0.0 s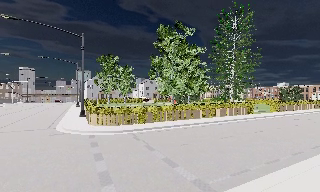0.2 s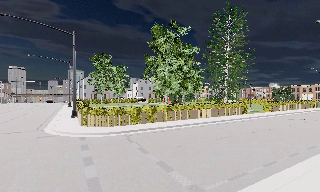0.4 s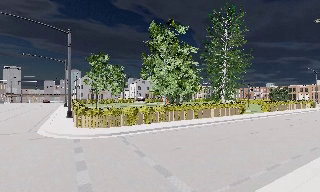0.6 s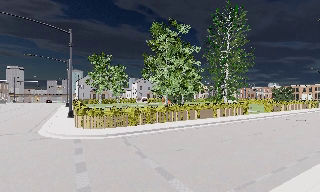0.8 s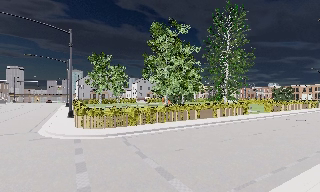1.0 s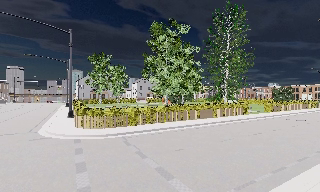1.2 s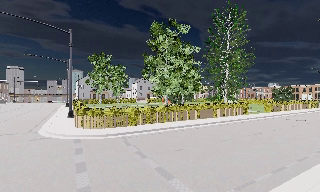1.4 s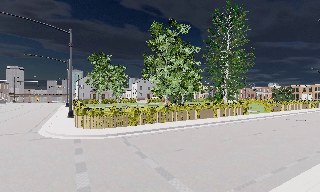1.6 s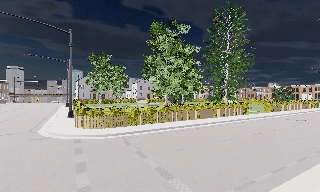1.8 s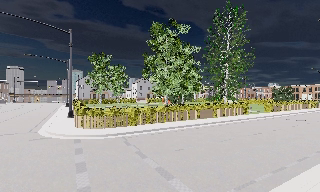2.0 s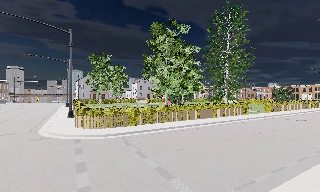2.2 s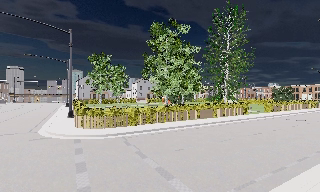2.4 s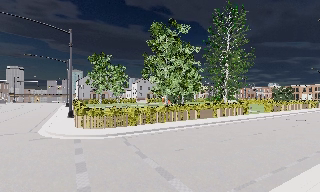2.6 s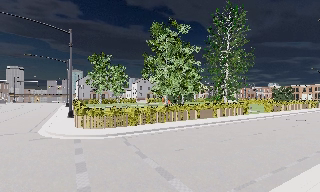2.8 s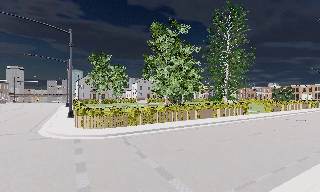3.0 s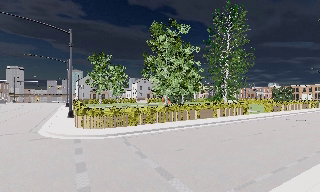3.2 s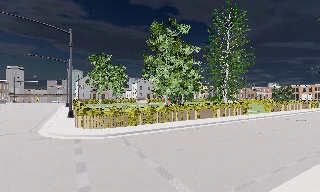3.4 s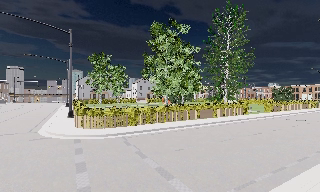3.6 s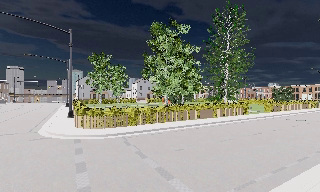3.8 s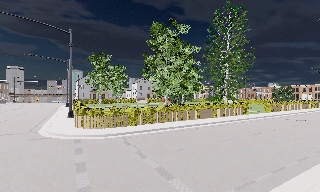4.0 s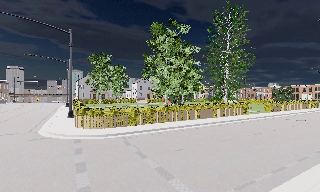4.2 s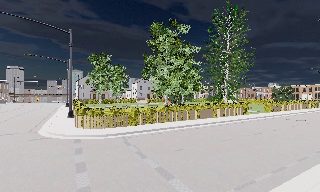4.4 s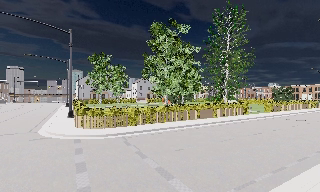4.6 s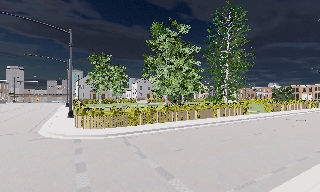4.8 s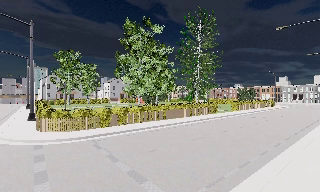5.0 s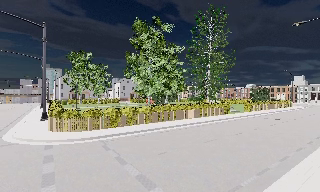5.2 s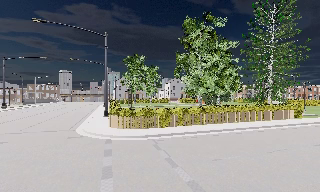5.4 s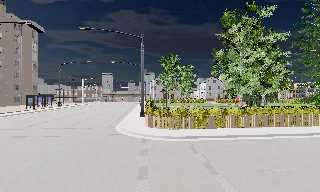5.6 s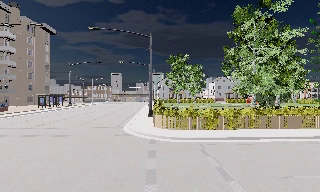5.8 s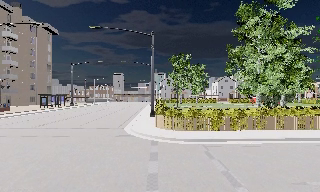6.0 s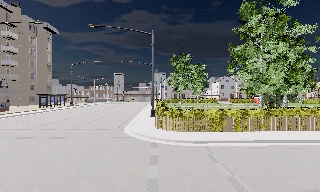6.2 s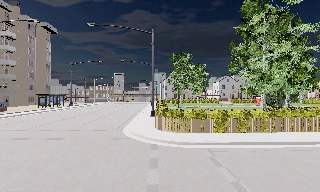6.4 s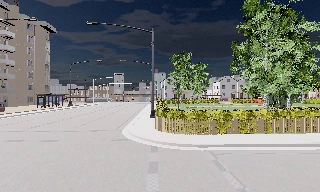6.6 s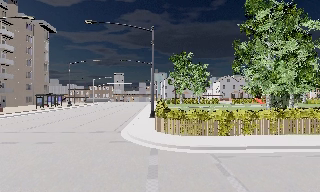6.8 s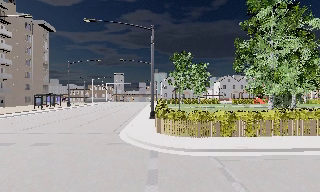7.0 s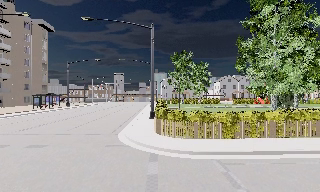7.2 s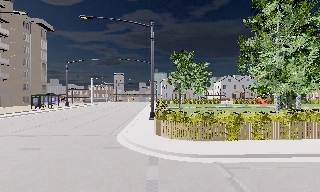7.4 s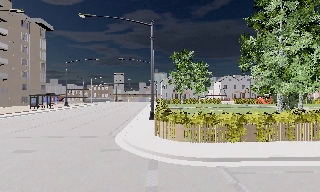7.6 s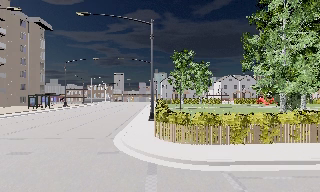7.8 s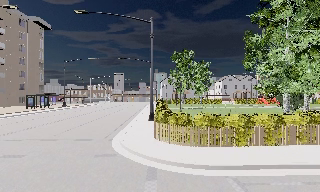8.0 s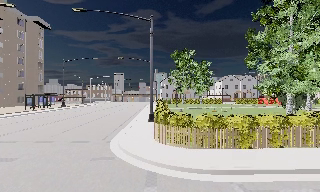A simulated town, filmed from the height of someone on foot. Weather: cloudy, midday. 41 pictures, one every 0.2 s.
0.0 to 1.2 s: The camera travels forward, about 1 m, so what stands in front looms larger. It loses speed.
1.2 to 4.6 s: The camera keeps its place and its aim.
4.6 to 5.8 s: The camera pans to its left, which is counterclockwise from overhead, by about 30 degrees. It travels forward, about 2 m, so what stands in front looms larger.
5.8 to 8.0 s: The camera travels forward, about 4 m, so what stands in front looms larger.
The film runs forward here.
